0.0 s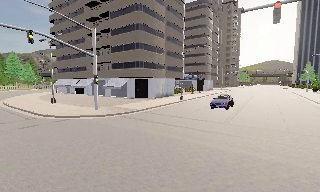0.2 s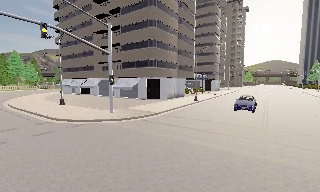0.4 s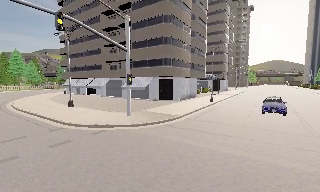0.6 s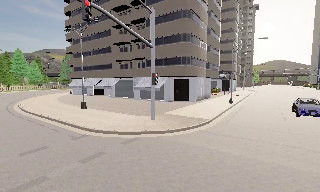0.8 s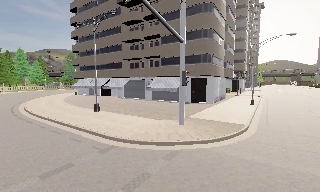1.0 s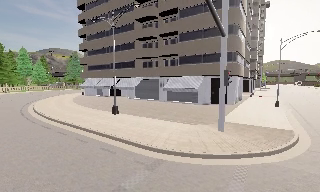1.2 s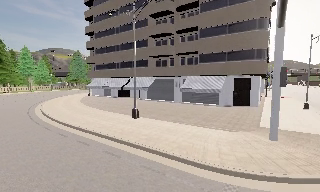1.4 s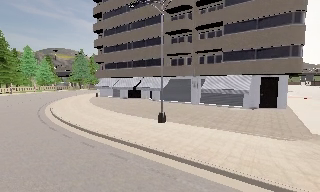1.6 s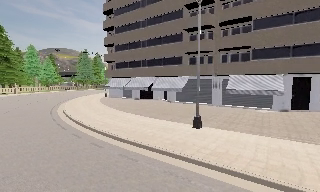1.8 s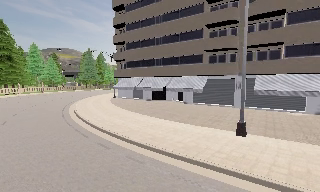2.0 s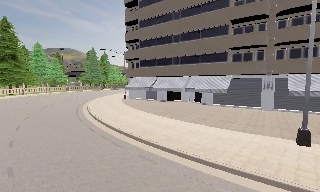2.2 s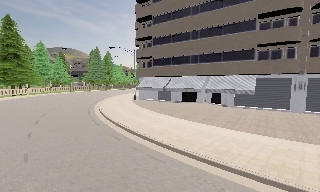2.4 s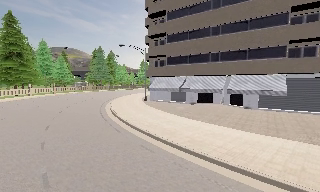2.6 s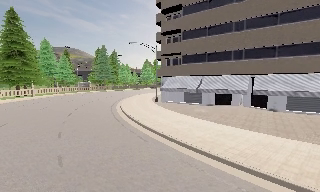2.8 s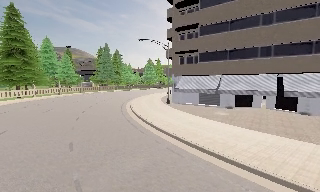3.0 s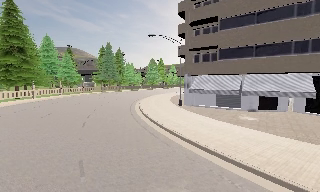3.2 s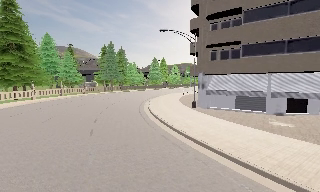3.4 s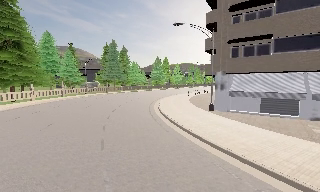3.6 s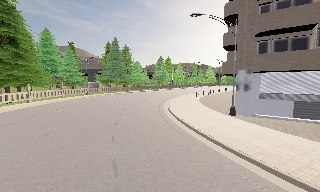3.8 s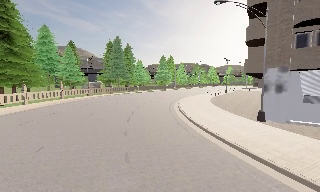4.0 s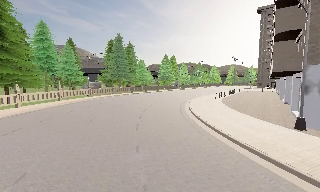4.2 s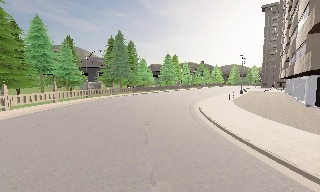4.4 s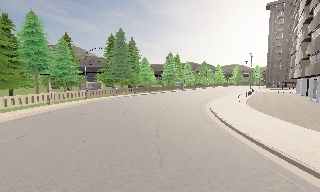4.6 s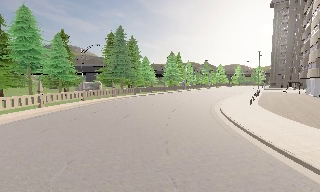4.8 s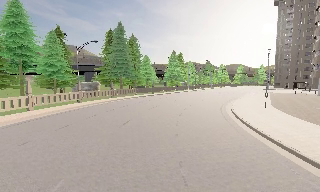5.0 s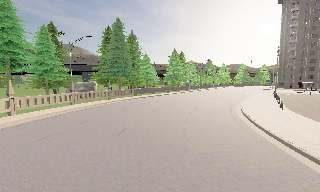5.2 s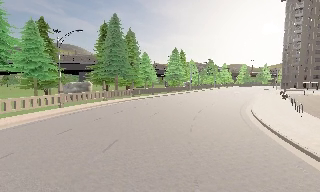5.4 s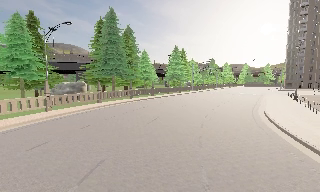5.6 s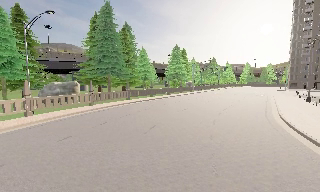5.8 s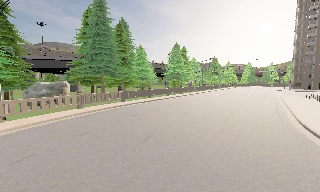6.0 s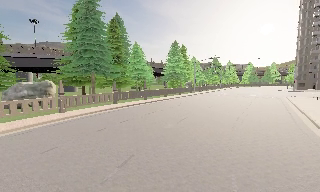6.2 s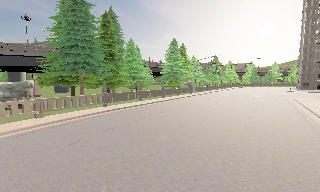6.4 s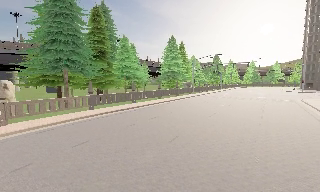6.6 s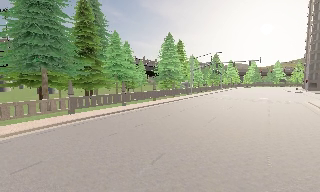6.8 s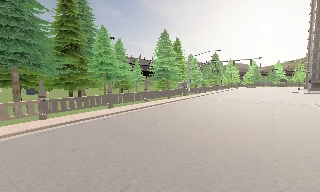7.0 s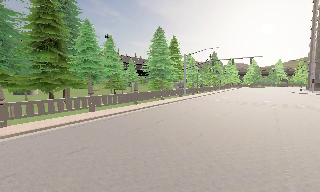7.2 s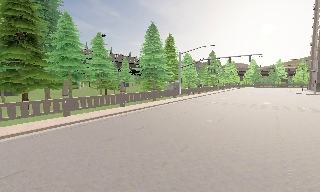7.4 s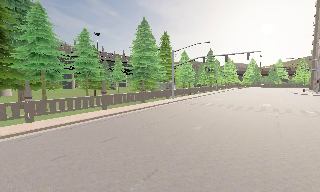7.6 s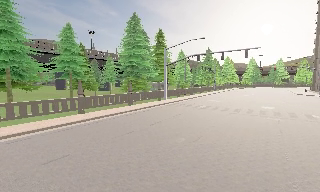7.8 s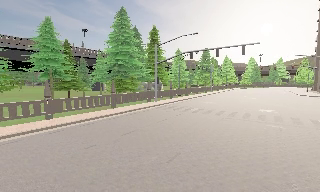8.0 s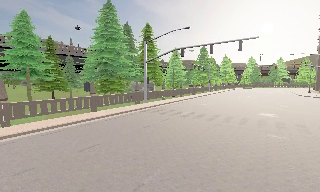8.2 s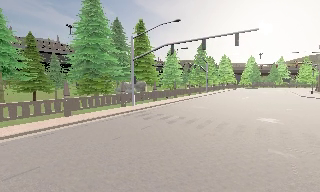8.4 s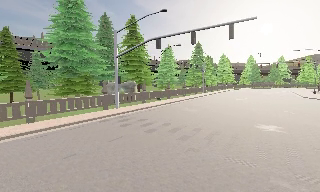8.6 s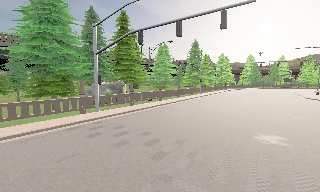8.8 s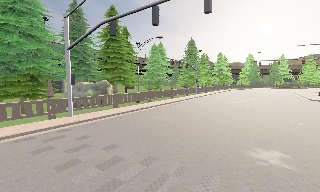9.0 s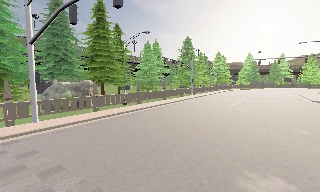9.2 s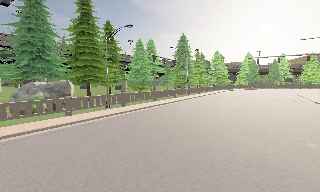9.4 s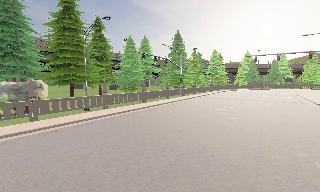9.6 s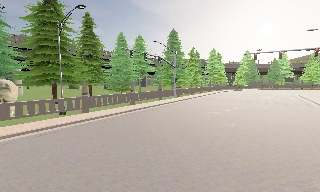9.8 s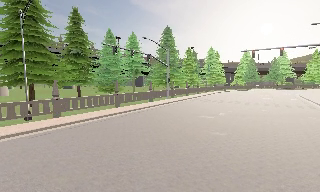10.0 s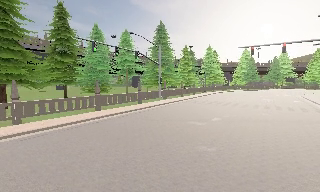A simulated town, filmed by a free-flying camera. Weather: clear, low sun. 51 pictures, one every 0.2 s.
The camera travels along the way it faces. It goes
forward.
0.0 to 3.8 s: The camera travels to its left and forward, about 40 m, so close, fixed things drift to the right.
3.8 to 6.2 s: The camera travels forward, about 25 m, so what stands in front looms larger.
6.2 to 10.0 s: The camera travels forward and to its right, about 45 m, so what stands in front looms larger.
The film runs forward here.
